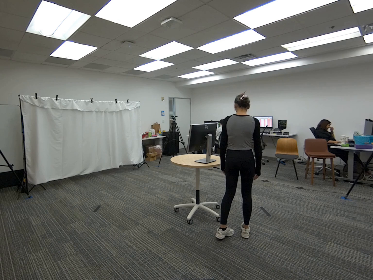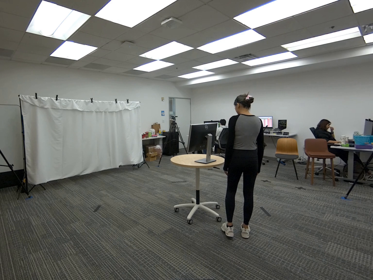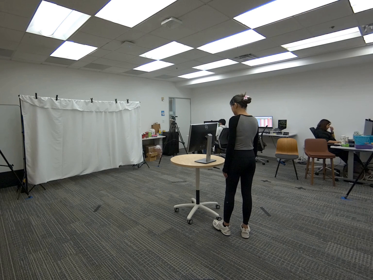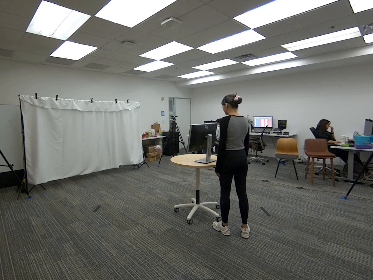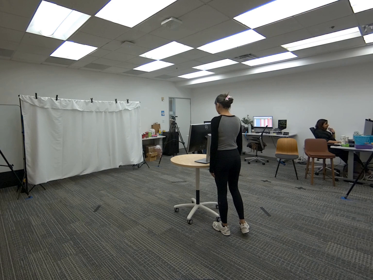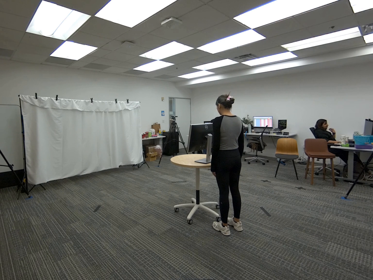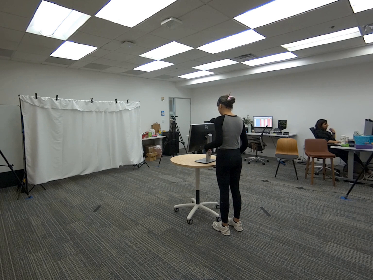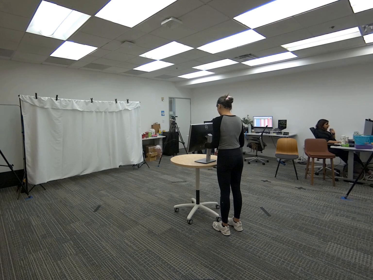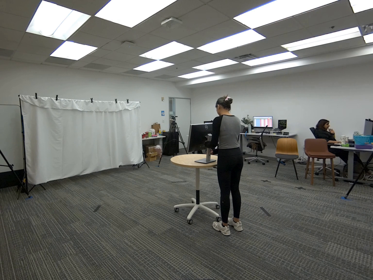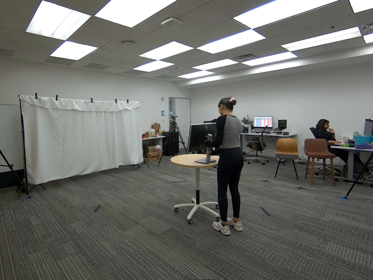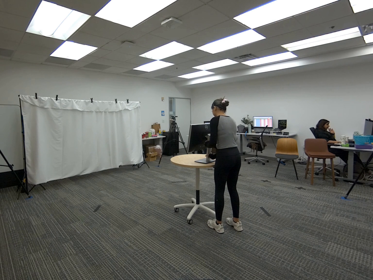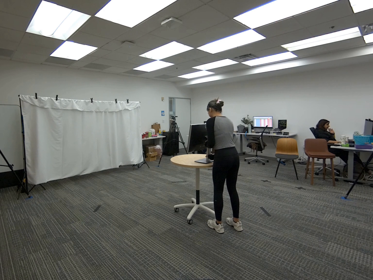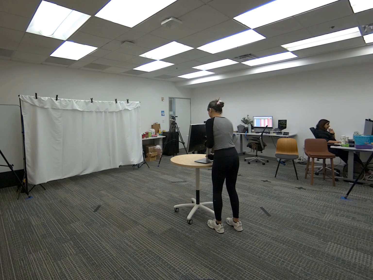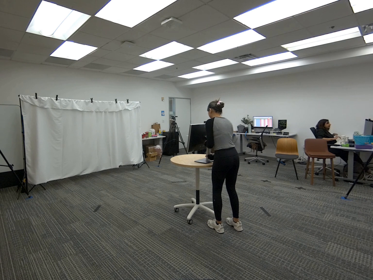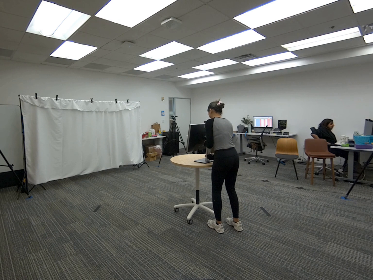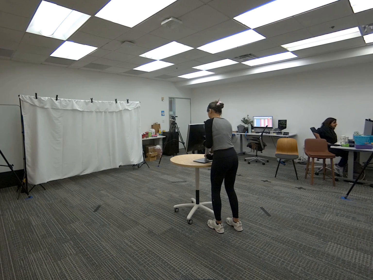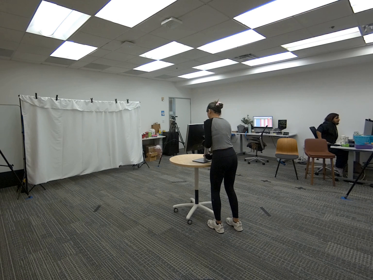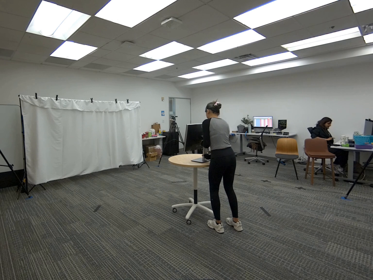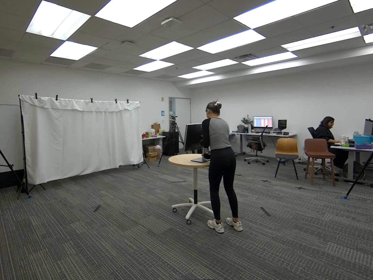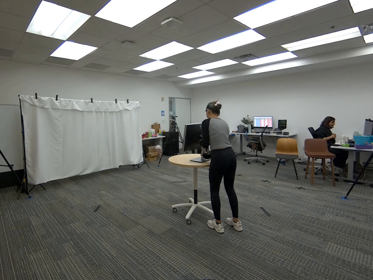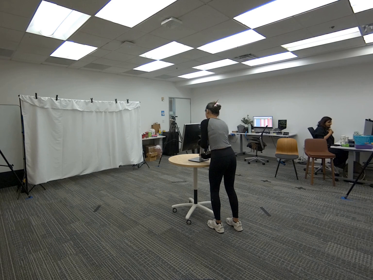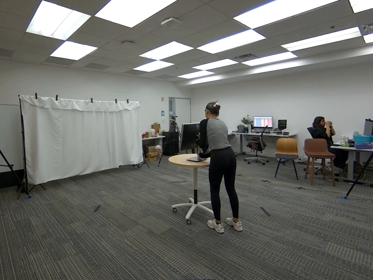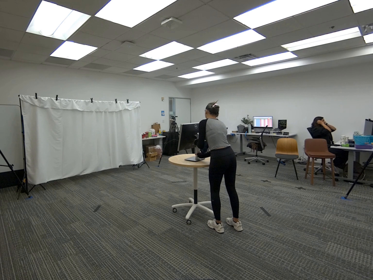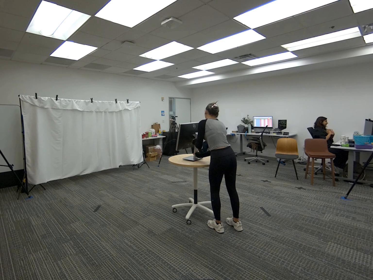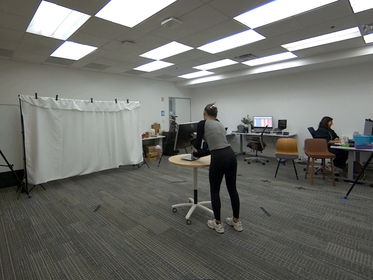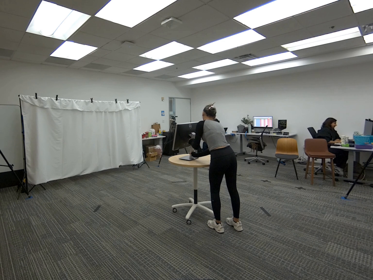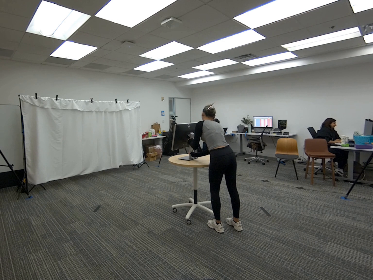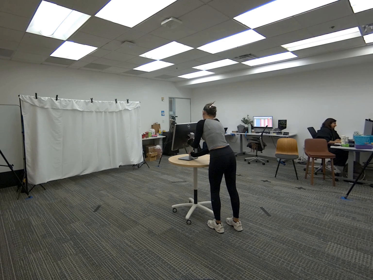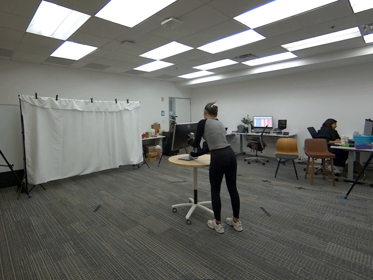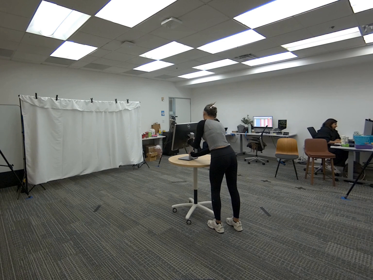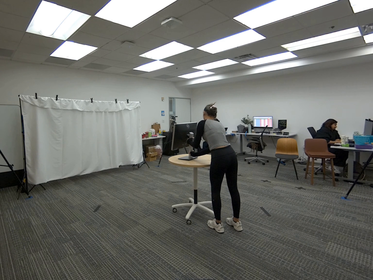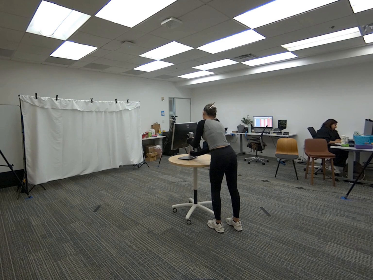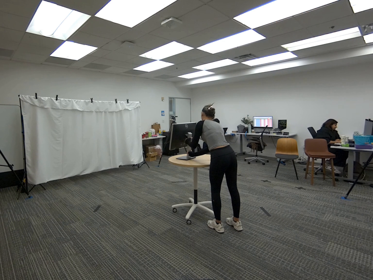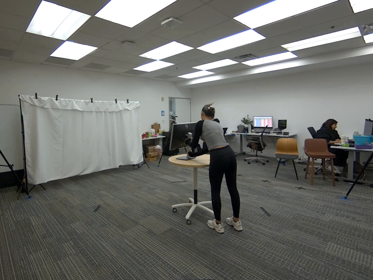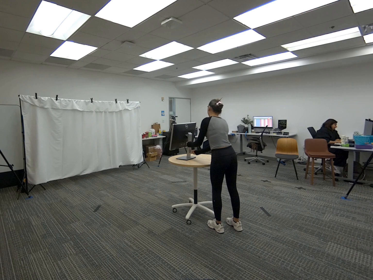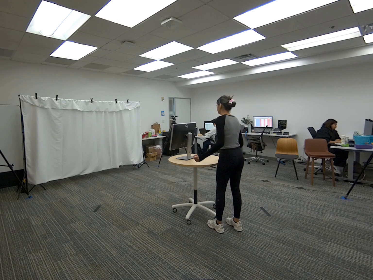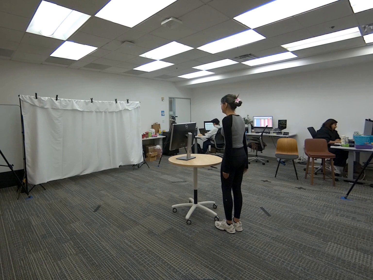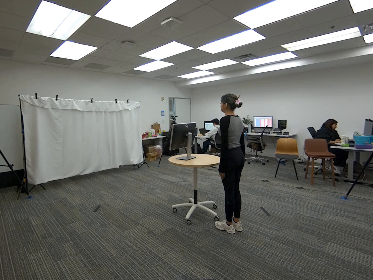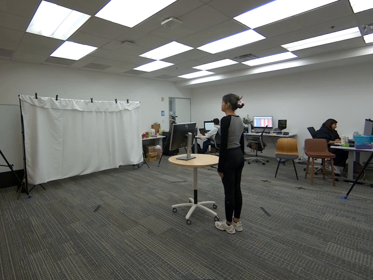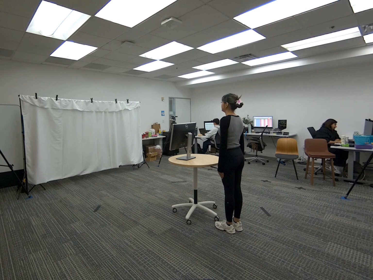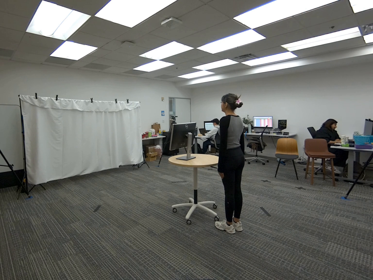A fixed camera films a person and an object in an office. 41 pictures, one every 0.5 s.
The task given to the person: Walk over to the round table and push the monitor away from you. Step away when complete.
